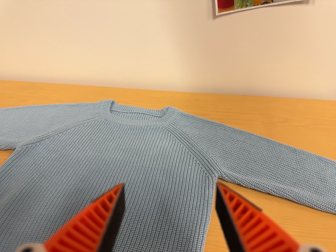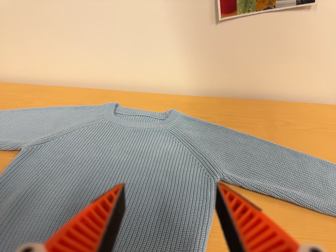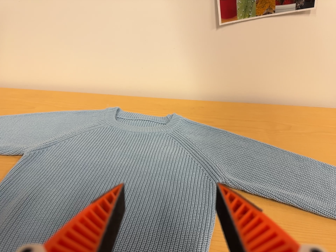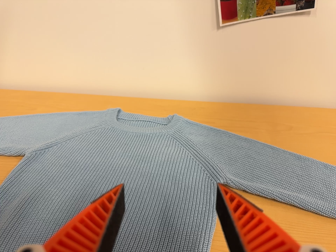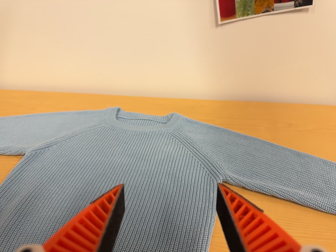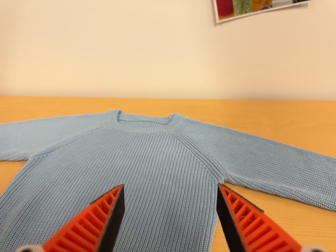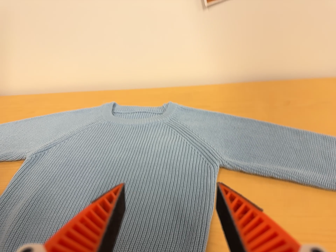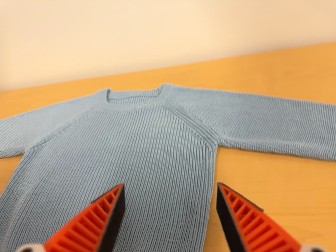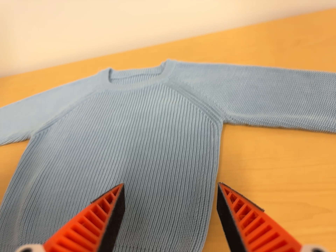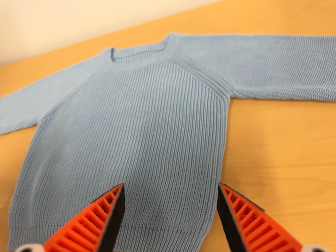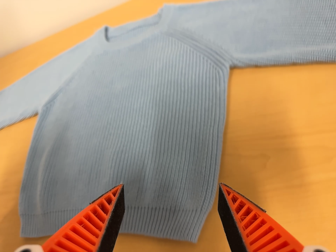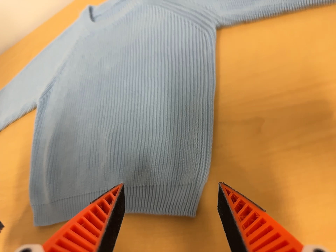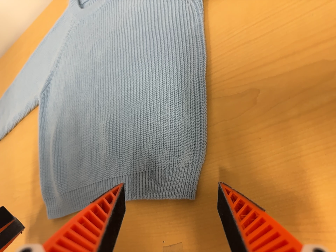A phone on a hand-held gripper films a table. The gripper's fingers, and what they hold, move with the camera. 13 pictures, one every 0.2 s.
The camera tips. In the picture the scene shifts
upward.
The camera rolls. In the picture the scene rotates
counterclockwise.
0.0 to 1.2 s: The camera shifts only a little, or ends up much as it began.
1.2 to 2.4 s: The camera pans to its left by about 20 degrees. It travels to its right and forward, about 16 cm. Its aim tips toward the bottom of its view by about 30 degrees, and the scene shifts upward. It rolls about its line of sight by about 30 degrees, and the scene rotates counterclockwise.
The film runs backward here.
